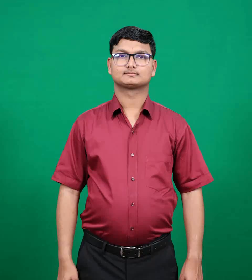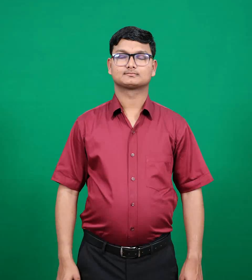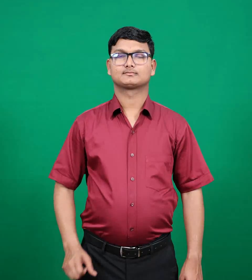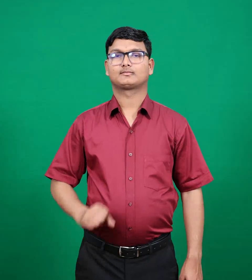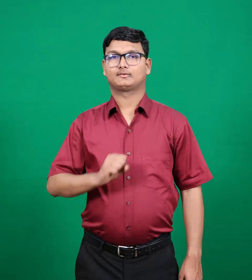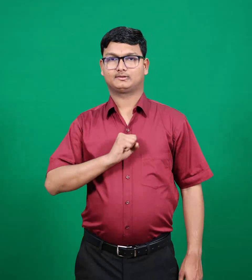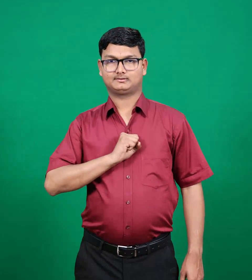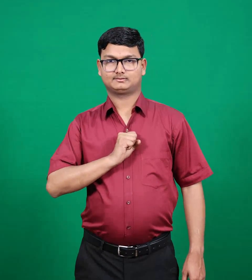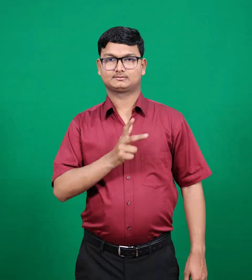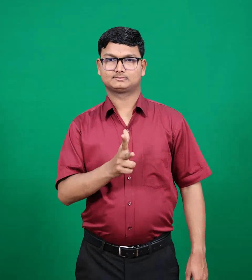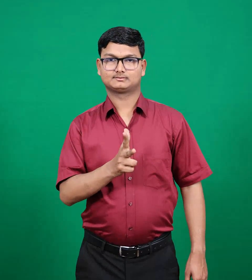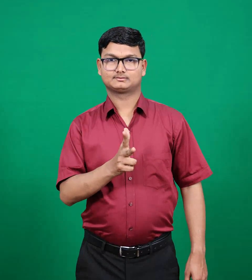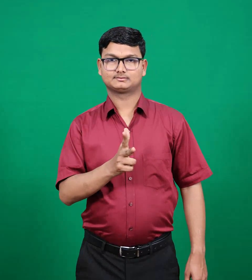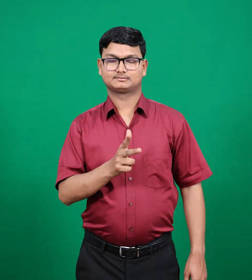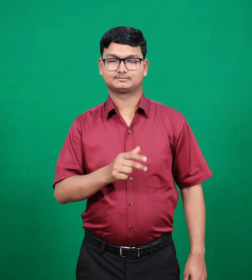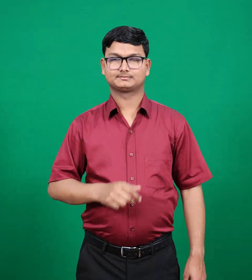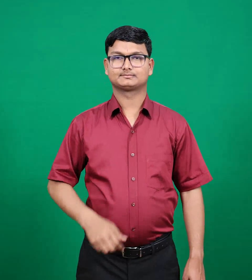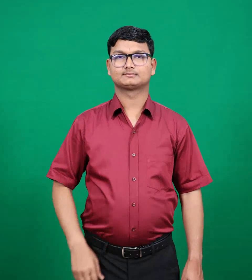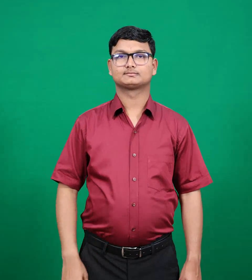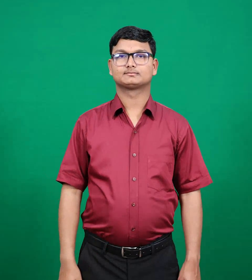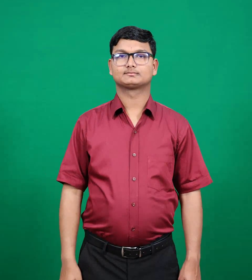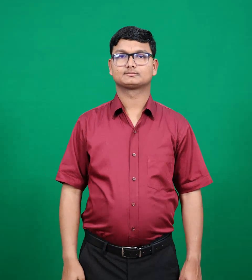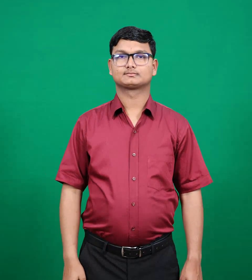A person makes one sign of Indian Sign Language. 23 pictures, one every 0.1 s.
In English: gaal
